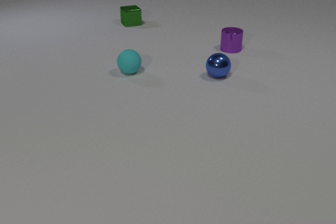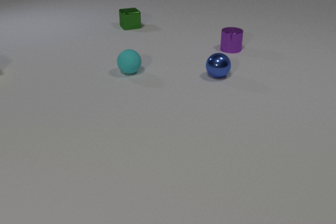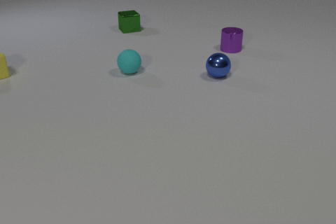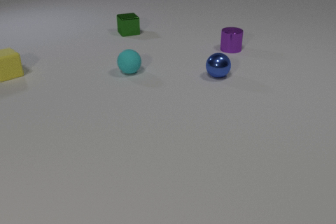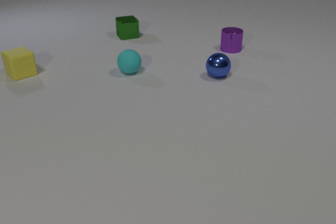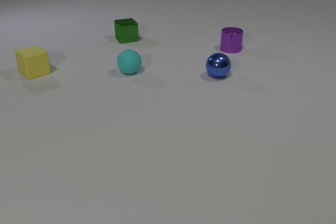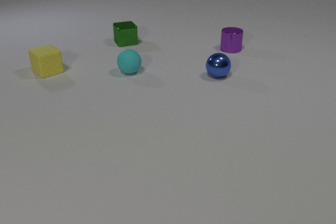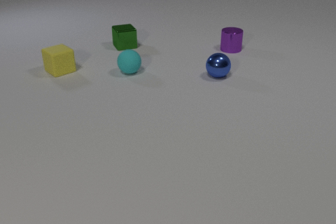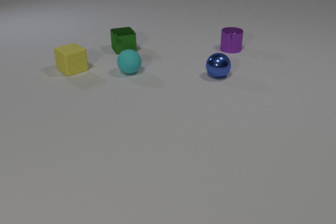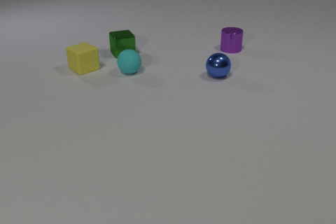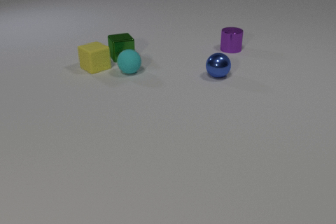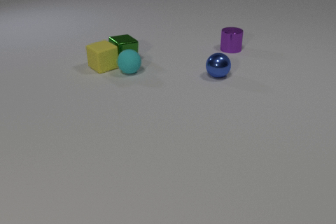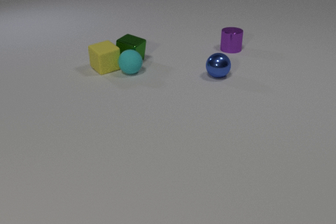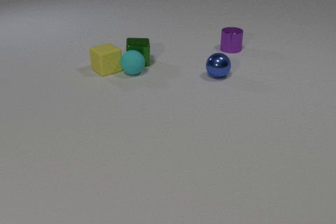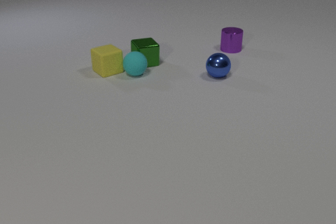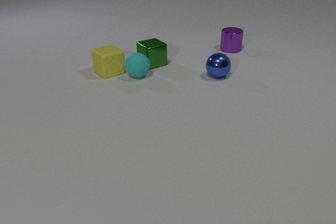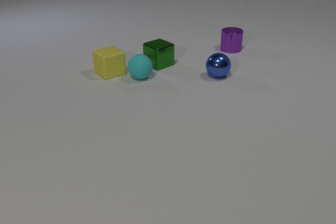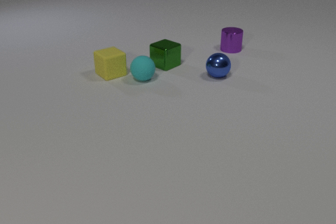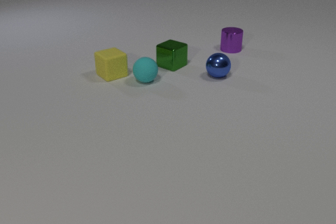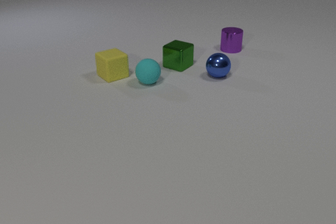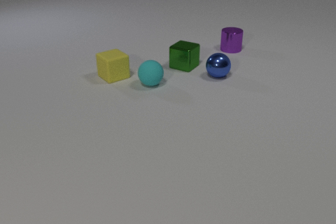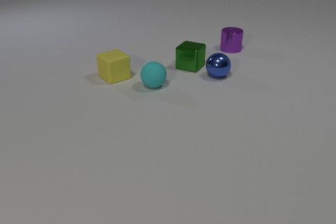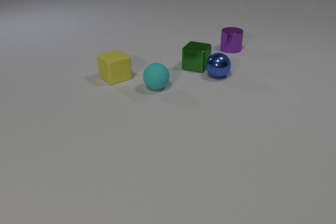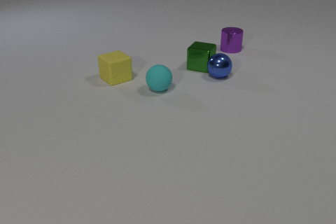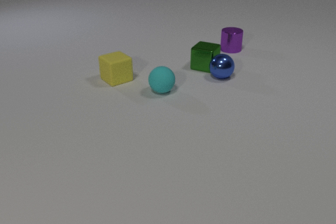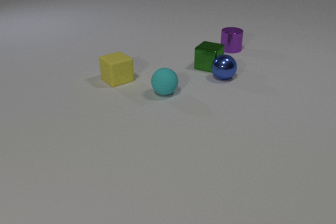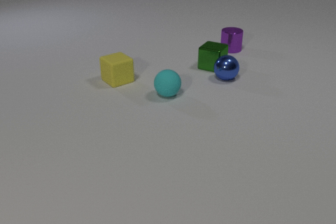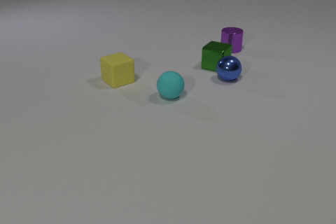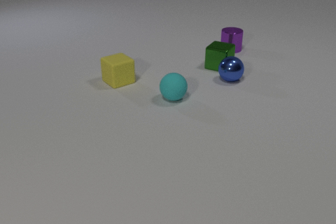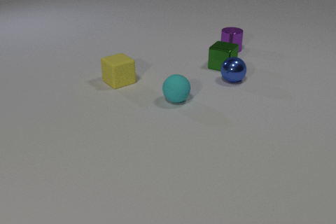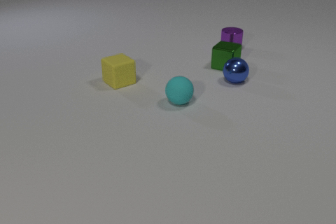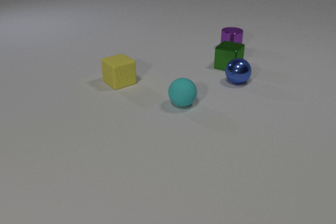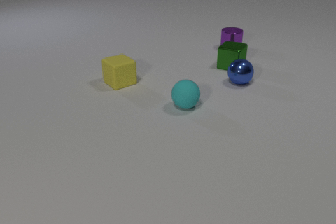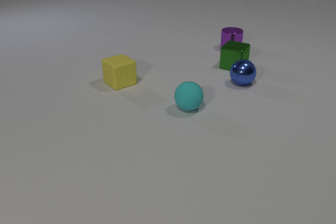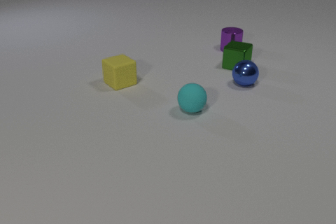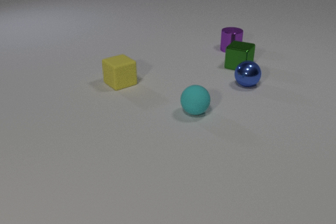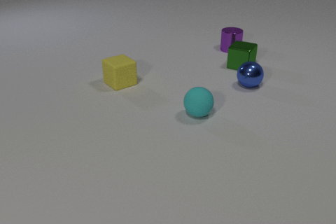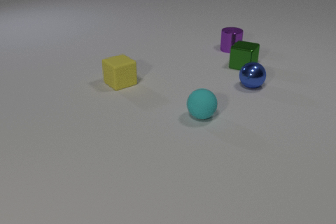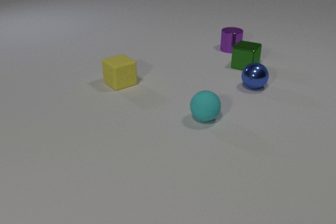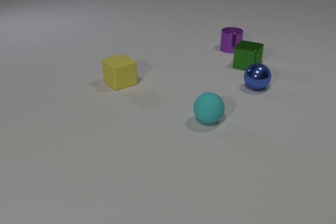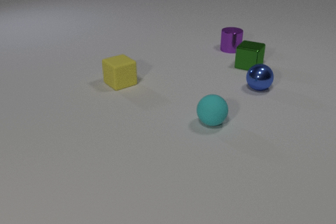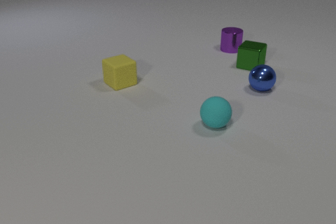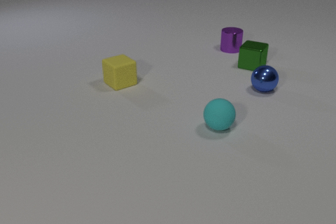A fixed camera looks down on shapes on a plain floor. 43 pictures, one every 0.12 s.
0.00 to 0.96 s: The yellow rubber cube comes in at the left edge, slides to the right. The green metal cube slides toward the camera.
0.96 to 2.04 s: The yellow rubber cube slides to the right and toward the camera. The green metal cube slides toward the camera and to the right, spins so that its near face slides to the right, counterclockwise seen from above. The cyan rubber sphere rolls toward the camera and to the right. The yellow rubber cube and the green metal cube collide. The yellow rubber cube and the cyan rubber sphere collide. The green metal cube and the cyan rubber sphere collide.
2.04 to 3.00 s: The yellow rubber cube slides toward the camera. The green metal cube slides to the right. The cyan rubber sphere rolls toward the camera and to the right. The blue metal sphere rolls to the right. The green metal cube and the blue metal sphere collide.
3.00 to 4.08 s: The yellow rubber cube slides toward the camera. The green metal cube slides to the right. The cyan rubber sphere rolls toward the camera and to the right. The blue metal sphere rolls to the right and toward the camera.
4.08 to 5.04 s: The green metal cube slides to the right. The cyan rubber sphere rolls toward the camera and to the right. The blue metal sphere rolls to the right and toward the camera.
How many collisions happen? 4.
What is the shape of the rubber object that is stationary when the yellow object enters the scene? sphere.
How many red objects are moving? 0.
